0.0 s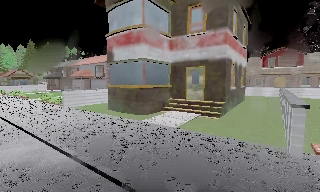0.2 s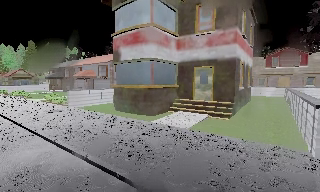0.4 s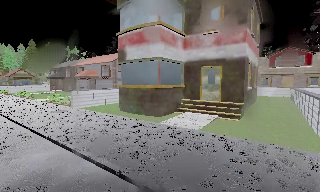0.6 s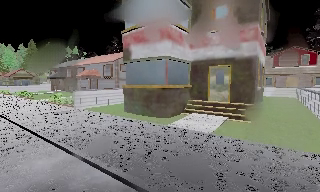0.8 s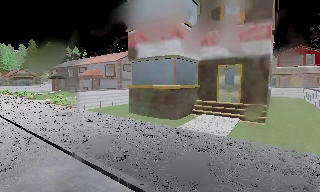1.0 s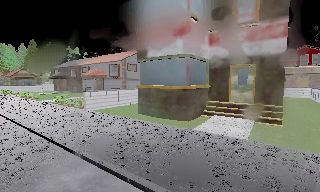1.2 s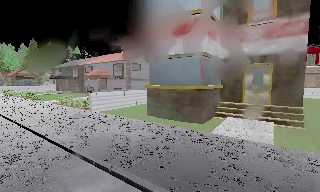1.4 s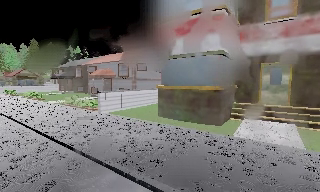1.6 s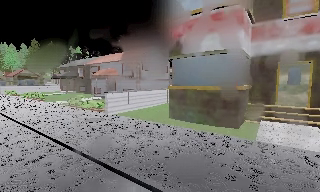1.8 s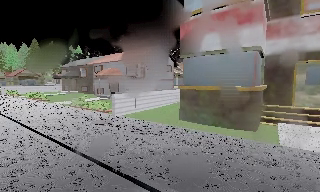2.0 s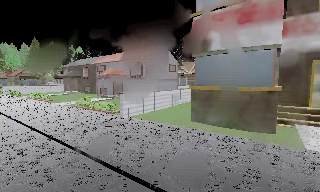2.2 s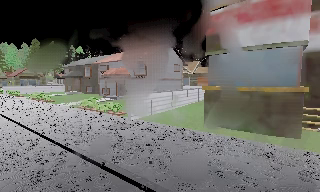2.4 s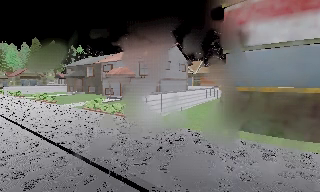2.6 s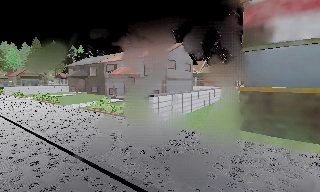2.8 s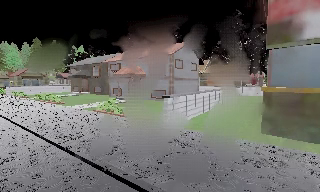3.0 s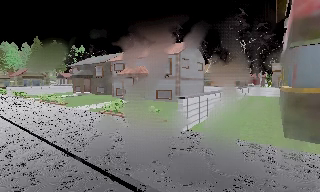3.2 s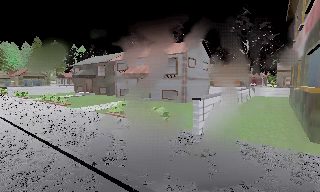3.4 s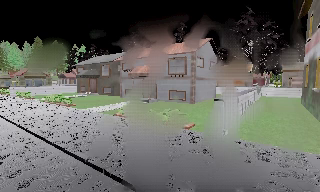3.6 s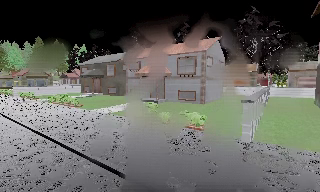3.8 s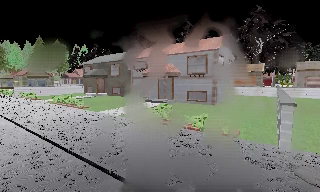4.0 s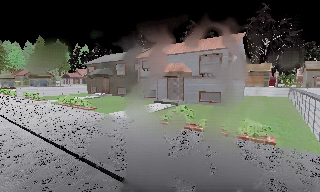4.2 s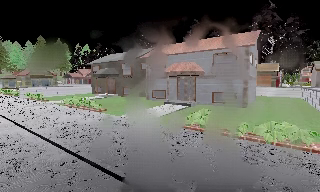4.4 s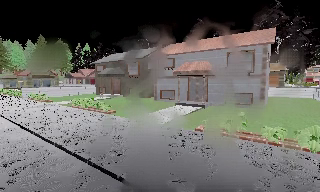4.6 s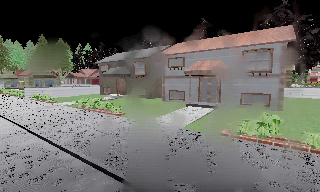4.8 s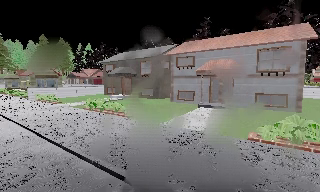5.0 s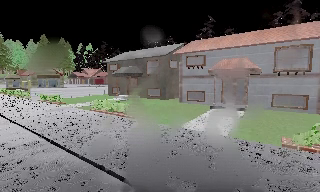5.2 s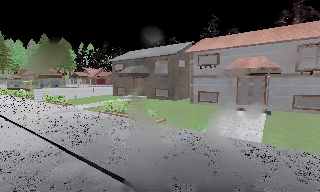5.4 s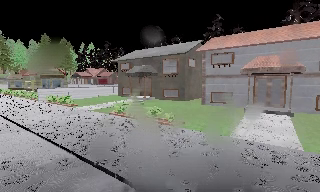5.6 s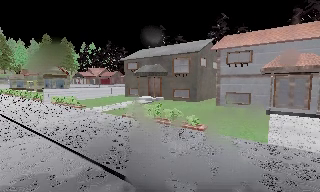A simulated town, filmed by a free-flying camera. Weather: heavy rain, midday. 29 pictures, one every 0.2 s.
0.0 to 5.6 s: The camera travels to its left and forward, about 25 m, so close, fixed things drift to the right. It gains speed.
The film runs forward here.
